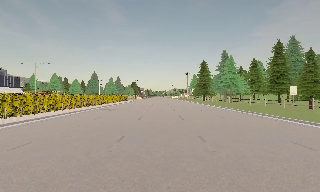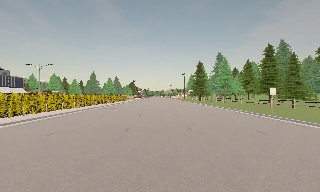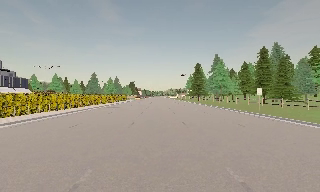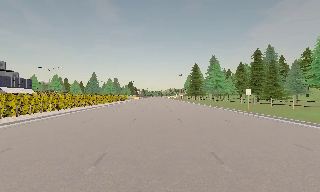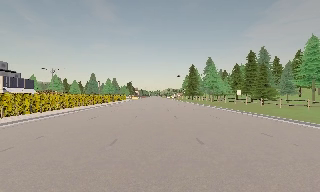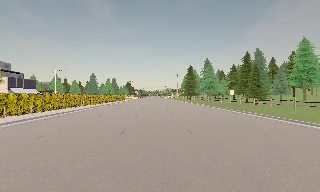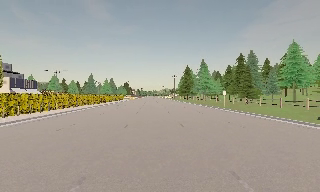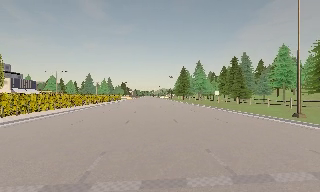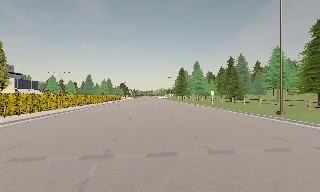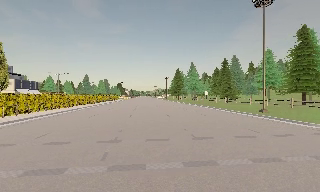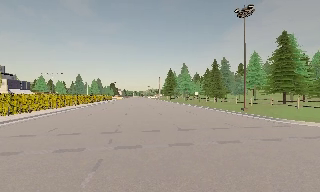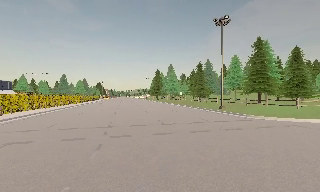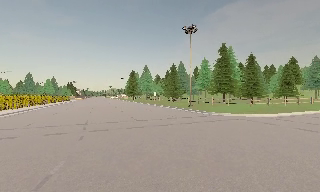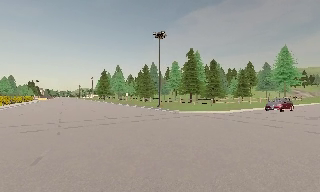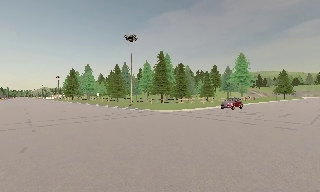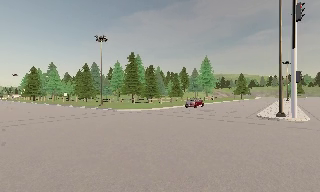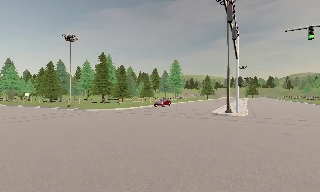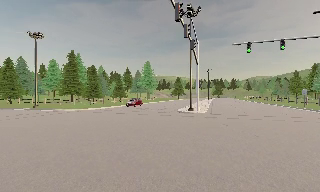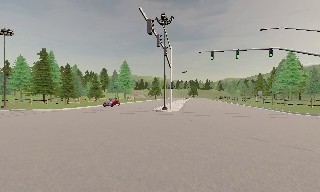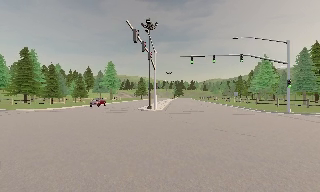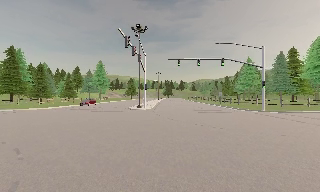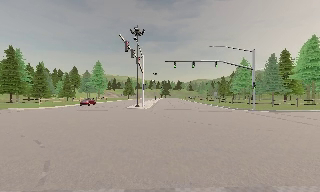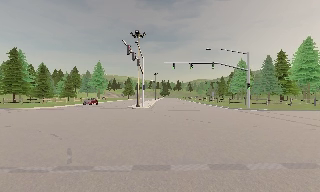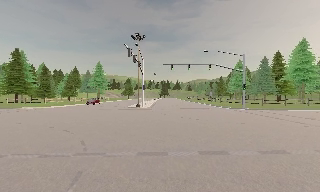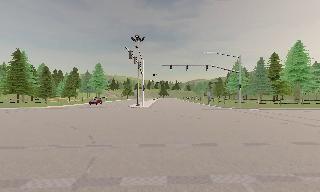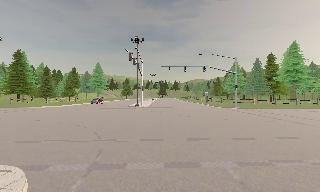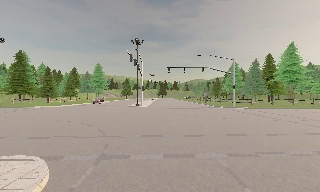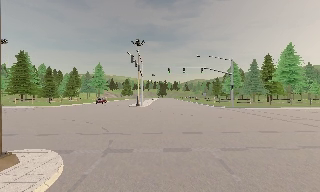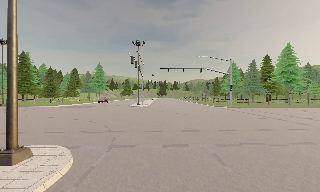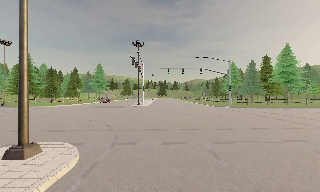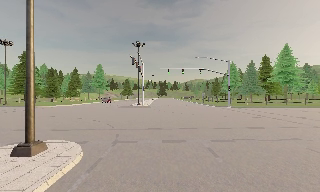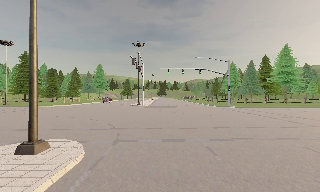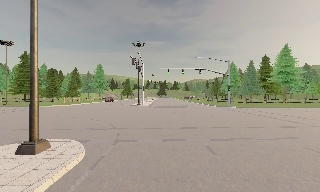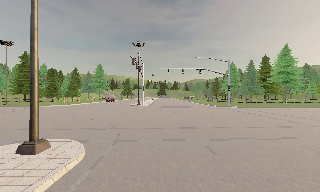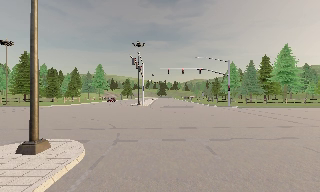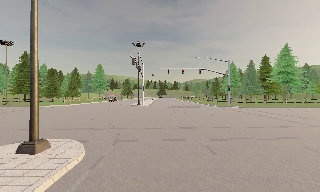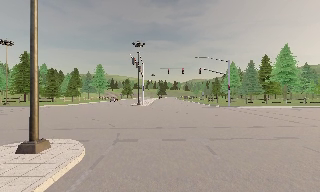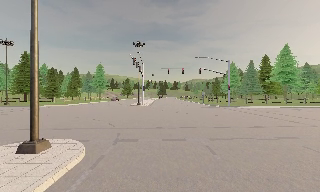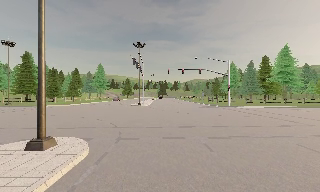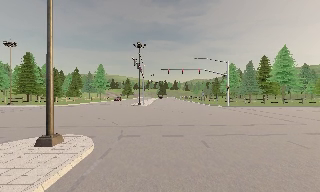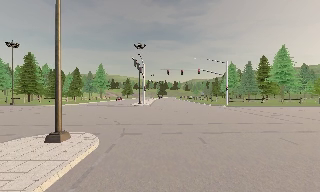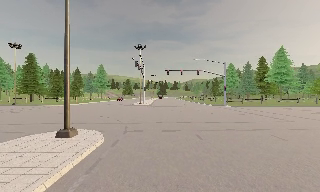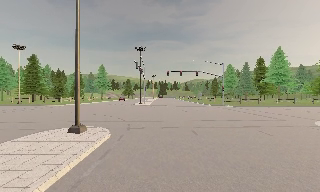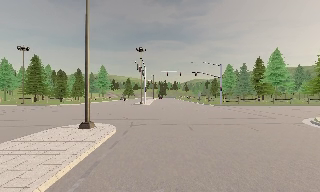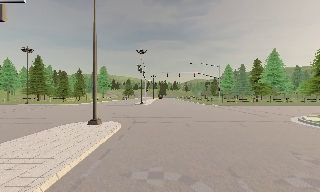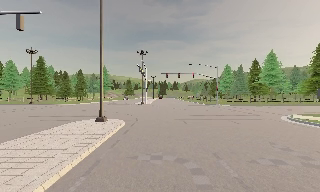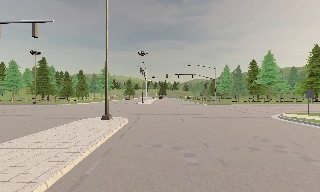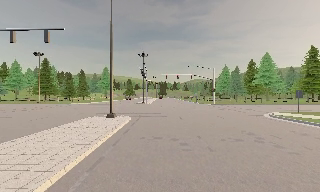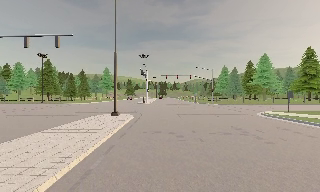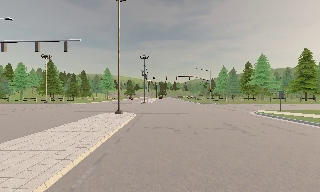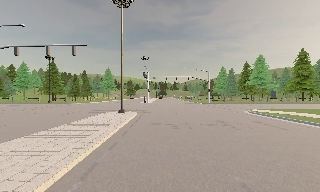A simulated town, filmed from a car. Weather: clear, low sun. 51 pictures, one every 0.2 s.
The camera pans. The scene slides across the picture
to the left.
The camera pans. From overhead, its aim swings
clockwise.
0.0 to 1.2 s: The camera travels backward, about 11 m, so what stands in front gets smaller.
1.2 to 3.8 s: The scene slides to the left, as the camera pans about 80 degrees to its right. It travels backward, about 20 m.
3.8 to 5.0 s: The camera travels backward, about 6 m, so what stands in front gets smaller.
5.0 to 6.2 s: The camera travels backward, about 2.5 m, so what stands in front gets smaller. It loses speed.
6.2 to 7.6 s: The camera shifts only a little, or ends up much as it began.
7.6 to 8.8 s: The camera travels backward, about 4.5 m, so what stands in front gets smaller. It gains speed.
8.8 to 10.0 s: The camera travels backward, about 7 m, so what stands in front gets smaller.
The film runs backward here.
